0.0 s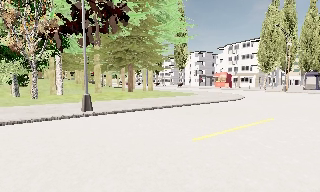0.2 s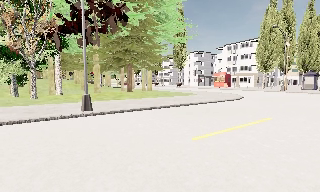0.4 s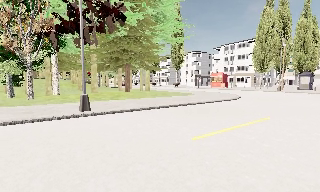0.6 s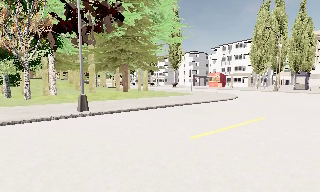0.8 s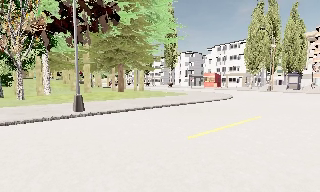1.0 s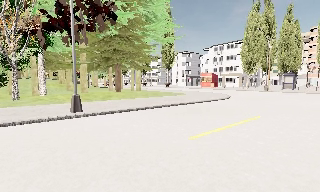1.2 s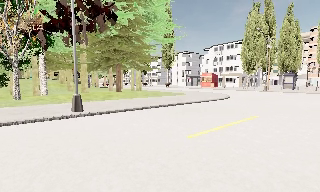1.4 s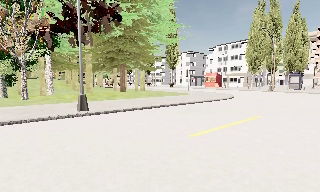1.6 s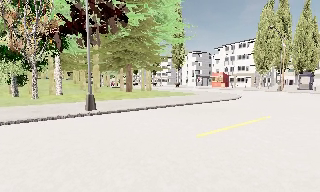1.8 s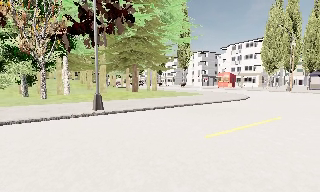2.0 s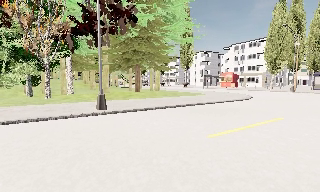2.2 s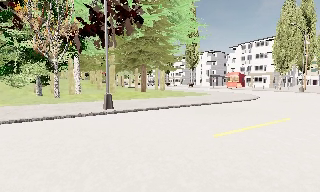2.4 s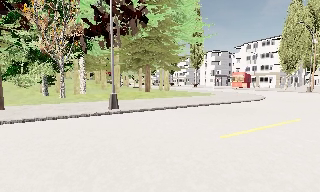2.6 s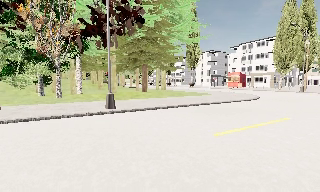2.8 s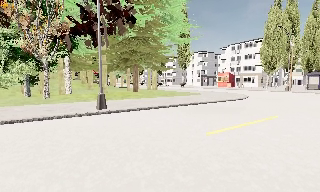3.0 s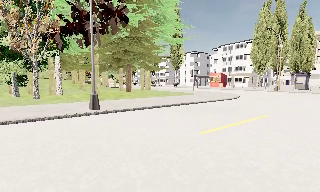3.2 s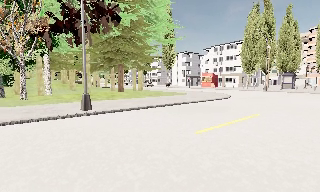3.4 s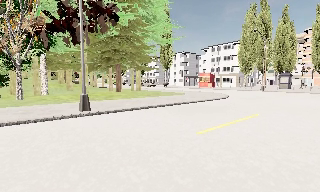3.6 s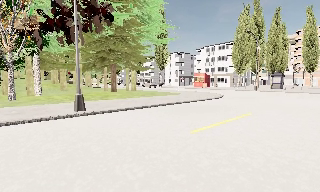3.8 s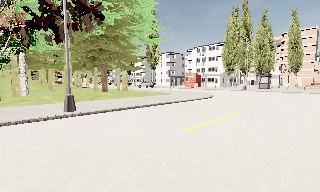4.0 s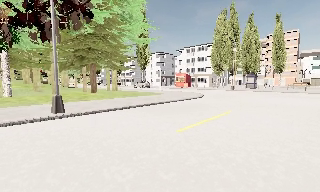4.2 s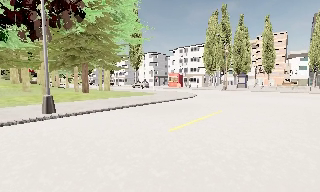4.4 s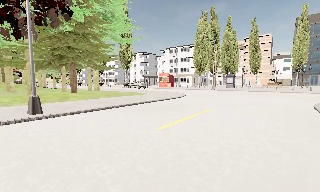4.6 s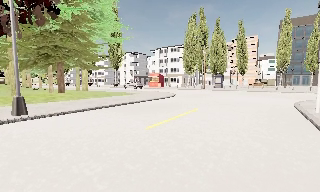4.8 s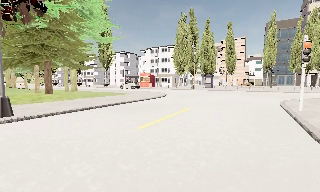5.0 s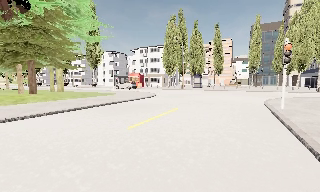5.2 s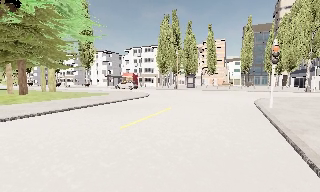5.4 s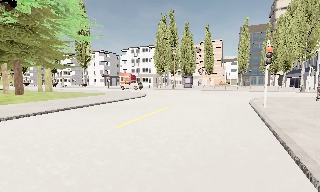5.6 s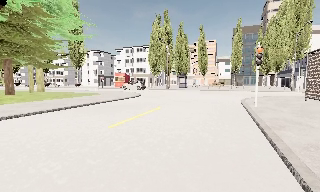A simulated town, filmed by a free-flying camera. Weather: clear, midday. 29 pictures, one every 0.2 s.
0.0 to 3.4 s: The camera travels to its left, about 0.5 m.
3.4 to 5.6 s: The camera pans to its right, which is clockwise from overhead, by about 30 degrees. It travels backward, about 0.5 m, so what stands in front gets smaller.
The film runs backward here.
